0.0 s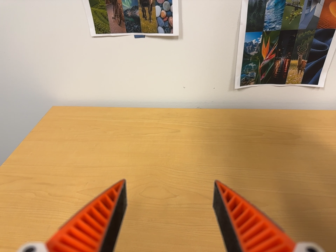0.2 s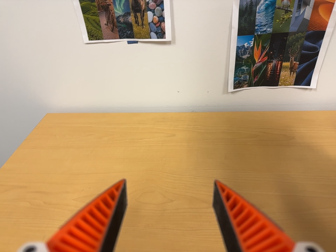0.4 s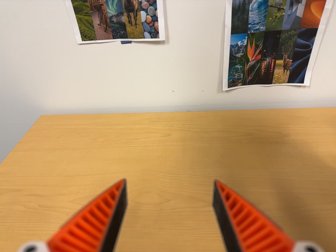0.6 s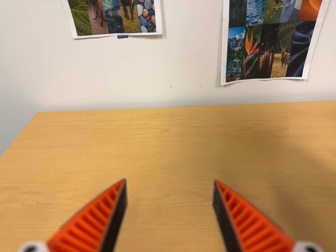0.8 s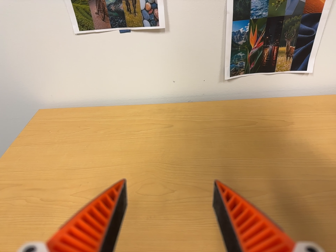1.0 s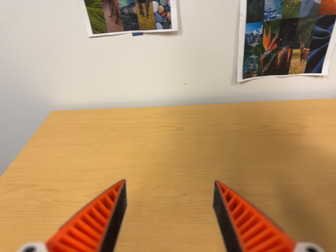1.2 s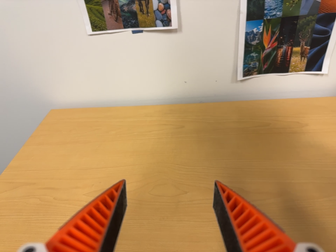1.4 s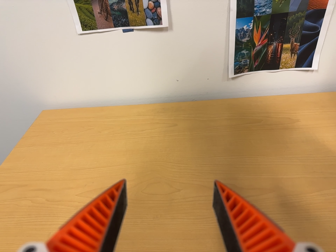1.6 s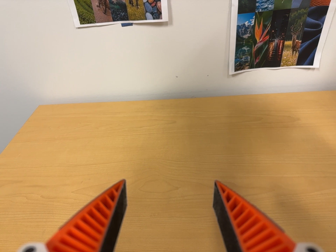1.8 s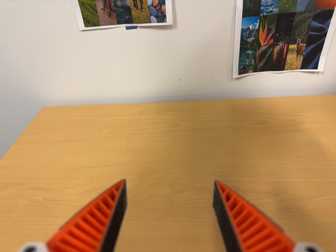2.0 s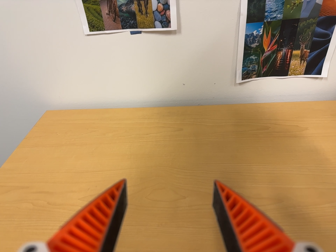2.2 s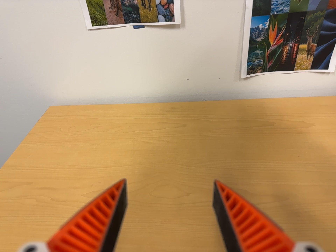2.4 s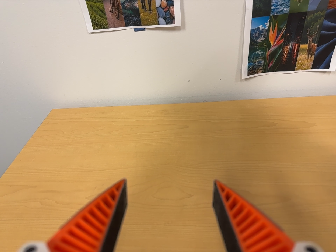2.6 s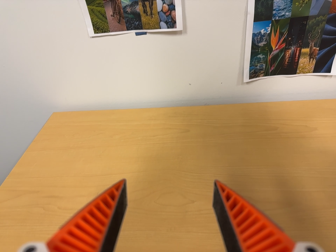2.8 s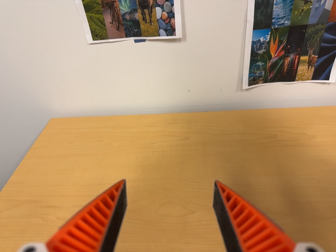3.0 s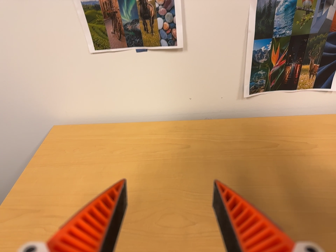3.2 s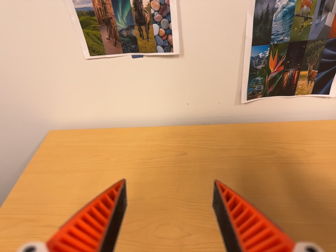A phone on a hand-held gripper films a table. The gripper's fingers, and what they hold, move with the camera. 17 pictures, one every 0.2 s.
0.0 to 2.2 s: The camera shifts only a little, or ends up much as it began.
2.2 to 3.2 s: The camera travels toward the top of its view, about 9 cm, so close, fixed things drift downward.
The film runs backward here.
